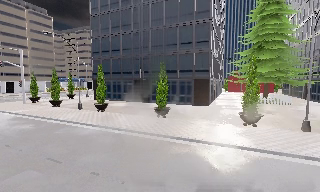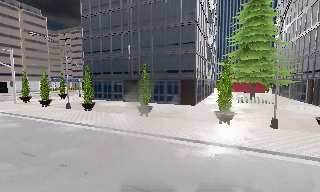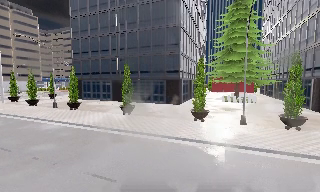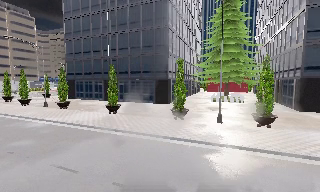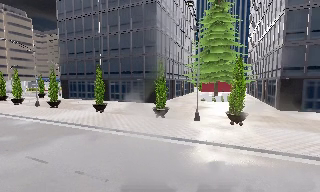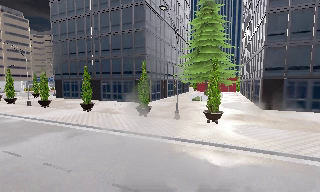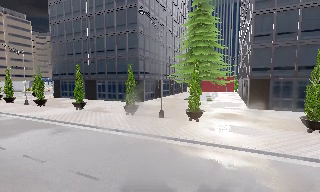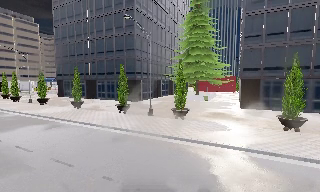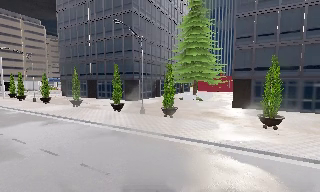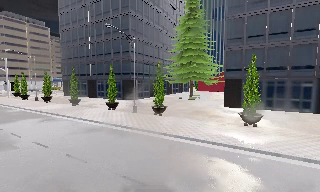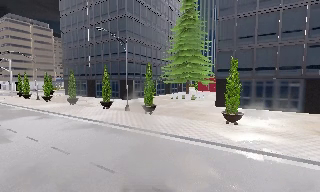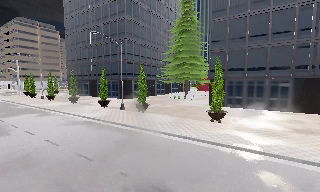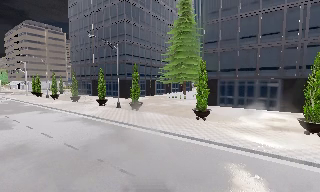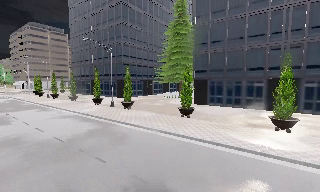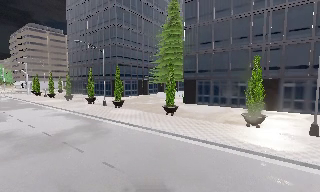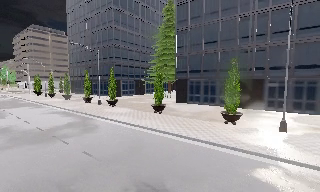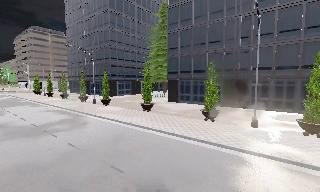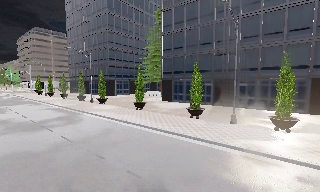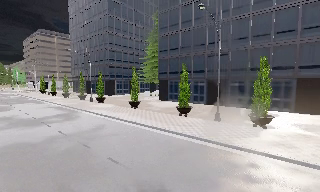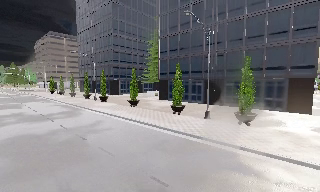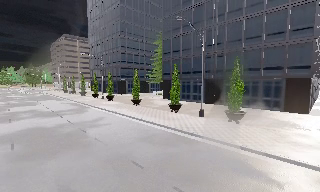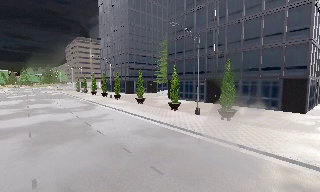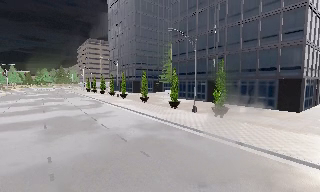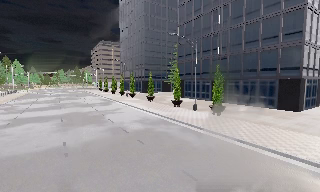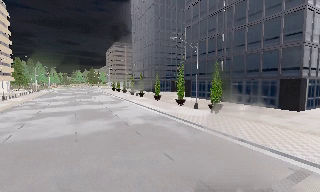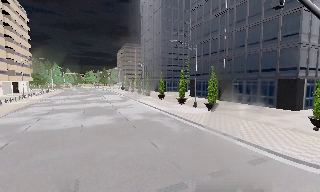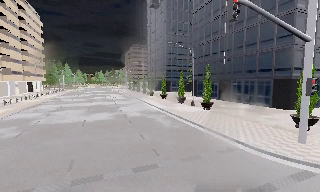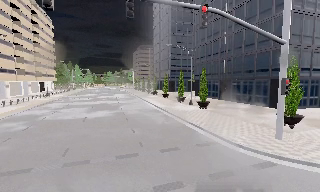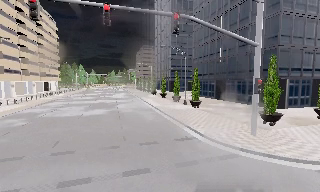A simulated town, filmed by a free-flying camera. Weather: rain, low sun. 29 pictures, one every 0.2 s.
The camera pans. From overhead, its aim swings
counterclockwise.
0.0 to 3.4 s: The camera pans to its left, which is counterclockwise from overhead, by about 15 degrees. It travels to its right and backward, about 25 m, so close, fixed things drift to the left.
3.4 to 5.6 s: The camera pans to its left, which is counterclockwise from overhead, by about 35 degrees. It travels backward and to its right, about 18 m.
The film runs forward here.
